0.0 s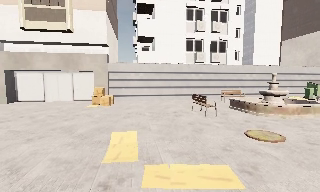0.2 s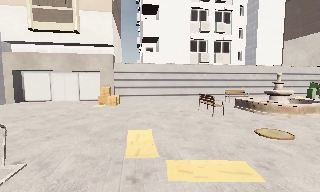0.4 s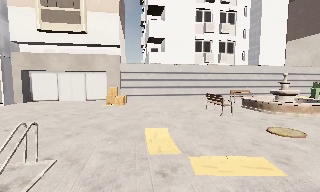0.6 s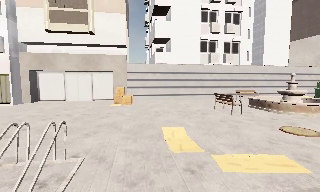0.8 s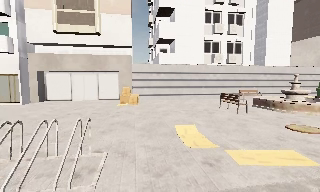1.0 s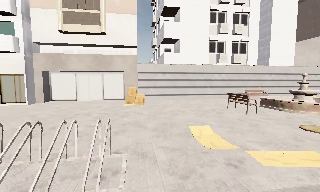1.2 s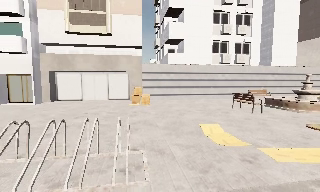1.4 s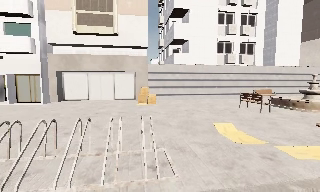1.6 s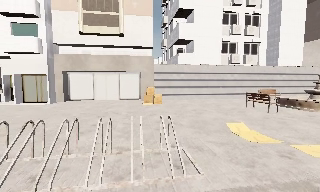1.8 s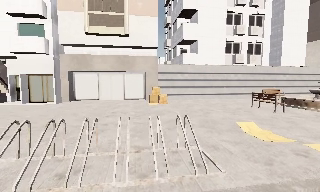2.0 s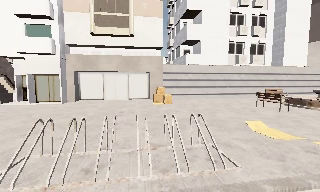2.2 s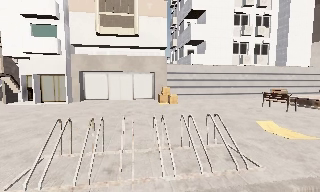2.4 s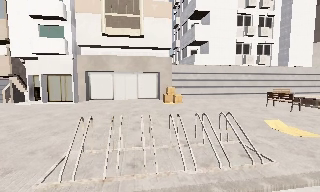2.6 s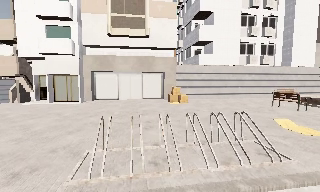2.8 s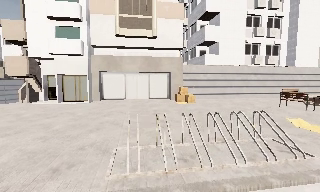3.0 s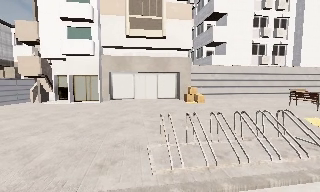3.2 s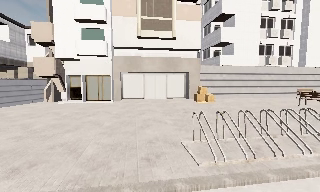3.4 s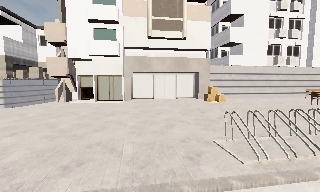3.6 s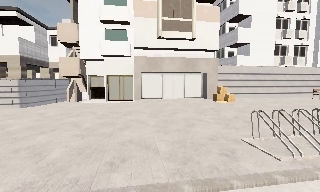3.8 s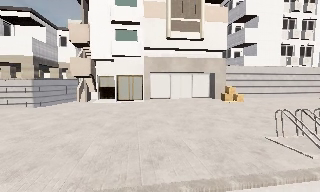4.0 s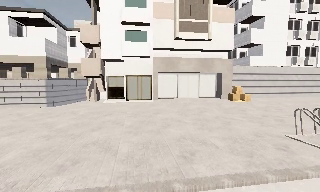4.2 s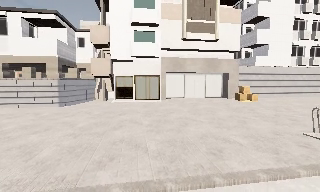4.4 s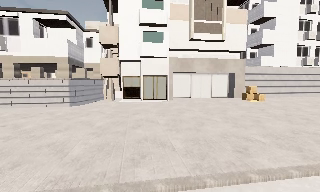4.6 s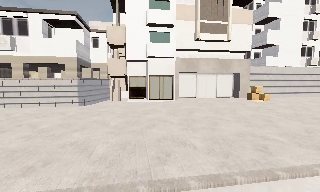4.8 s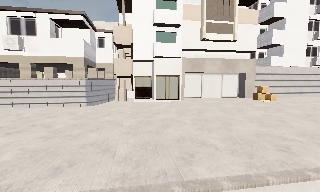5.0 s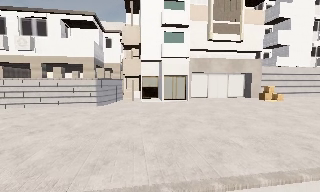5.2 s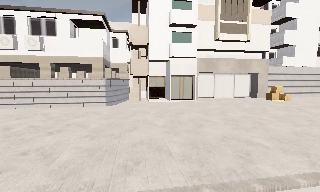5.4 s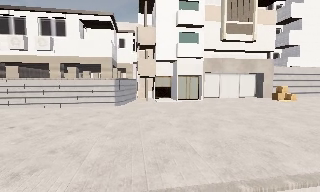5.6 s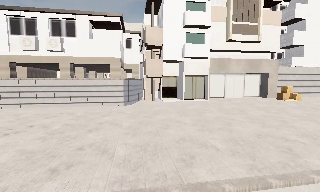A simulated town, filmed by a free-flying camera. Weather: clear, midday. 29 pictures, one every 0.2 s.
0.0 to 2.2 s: The camera travels to its left, about 5 m, so close, fixed things drift to the right.
2.2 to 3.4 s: The camera travels to its left, about 4 m, so close, fixed things drift to the right. It gains speed.
3.4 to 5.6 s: The camera travels to its left, about 7 m, so close, fixed things drift to the right.
The film runs forward here.
